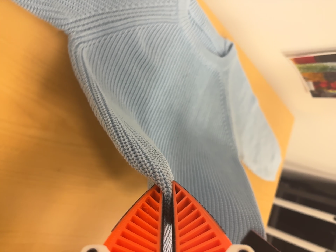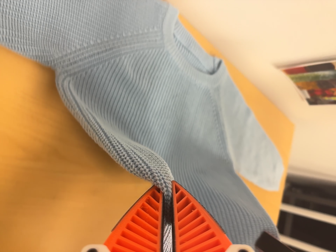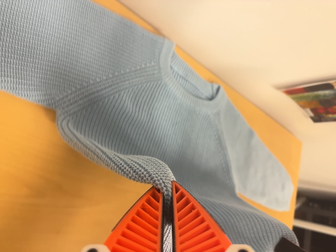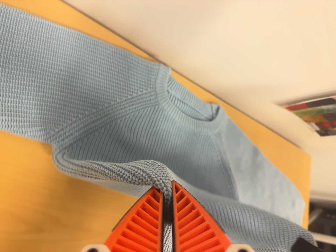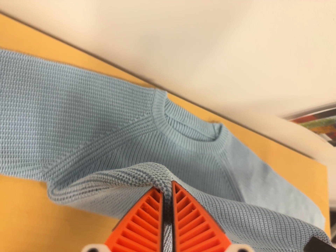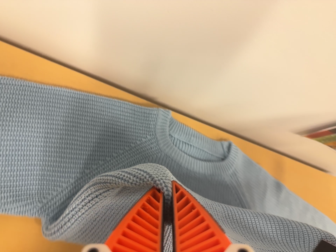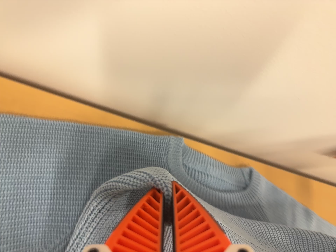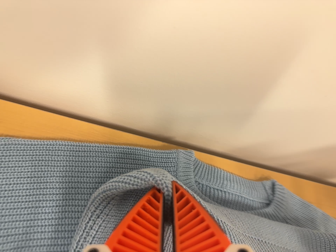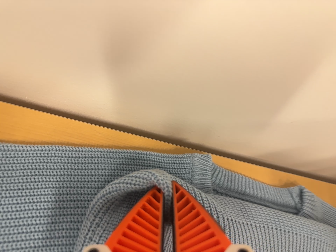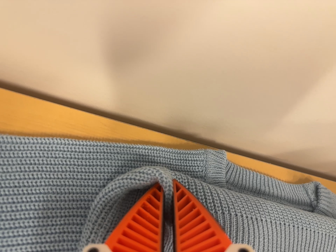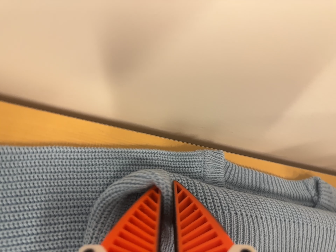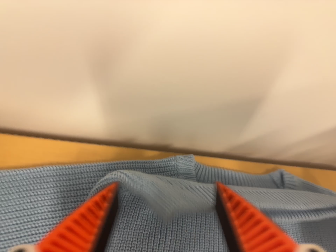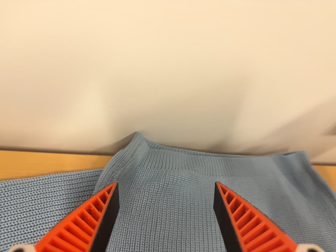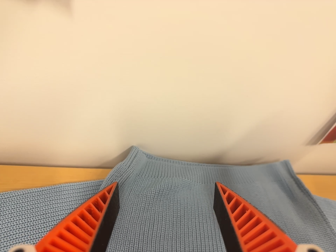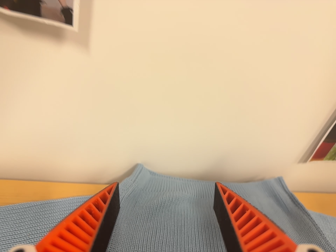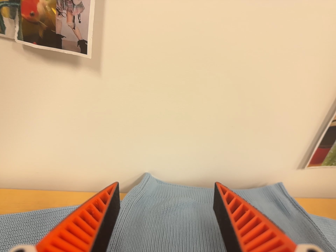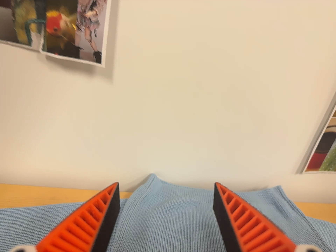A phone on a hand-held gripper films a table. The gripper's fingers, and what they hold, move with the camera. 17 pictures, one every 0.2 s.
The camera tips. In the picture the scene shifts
downward.
The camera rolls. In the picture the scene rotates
counterclockwise.
0.0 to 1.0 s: The camera pans to its left by about 10 degrees. It travels toward the top of its view and to its right, about 12 cm, so close, fixed things drift downward. Its aim tips toward the top of its view by about 15 degrees, and the scene shifts downward. It rolls about its line of sight by about 15 degrees, and the scene rotates counterclockwise.
1.0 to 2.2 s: The camera travels forward, about 9 cm, so what stands in front looms larger. Its aim tips toward the top of its view by about 10 degrees, and the scene shifts downward. It rolls about its line of sight by about 15 degrees, and the scene rotates counterclockwise.
2.2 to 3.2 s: The camera travels backward and toward the bottom of its view, about 26 cm, so what stands in front gets smaller. Its aim tips toward the top of its view by about 30 degrees, and the scene shifts downward. It rolls about its line of sight by about 10 degrees, and the scene rotates counterclockwise.
The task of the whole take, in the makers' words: fold up.
The film runs forward here.
